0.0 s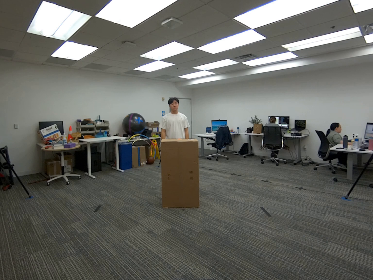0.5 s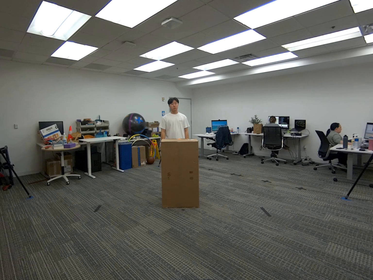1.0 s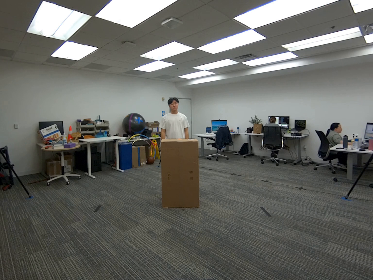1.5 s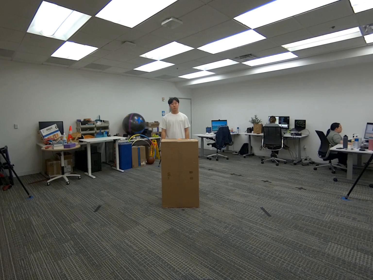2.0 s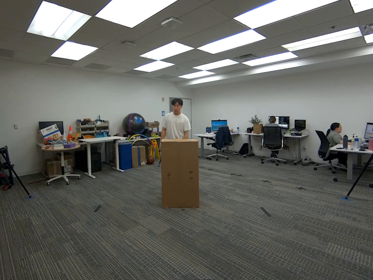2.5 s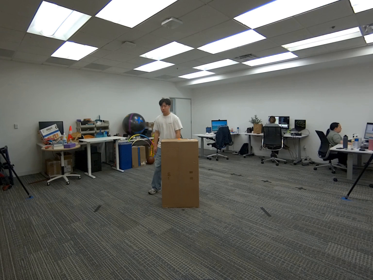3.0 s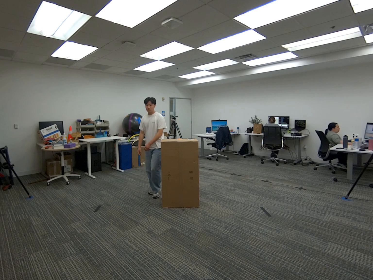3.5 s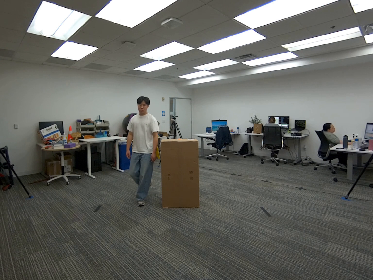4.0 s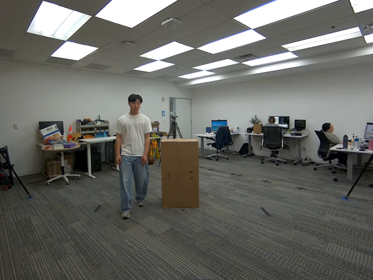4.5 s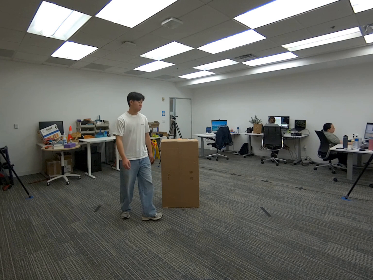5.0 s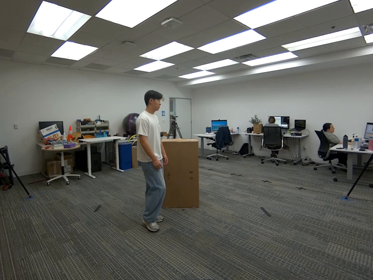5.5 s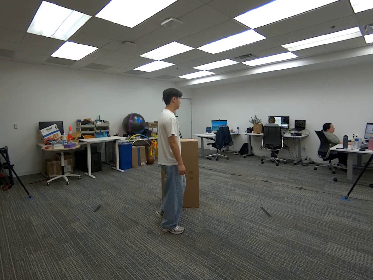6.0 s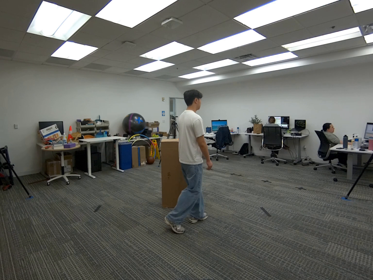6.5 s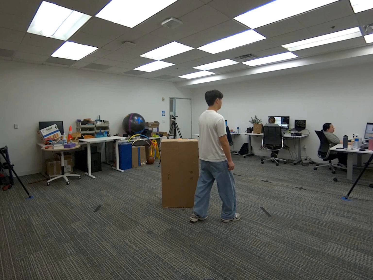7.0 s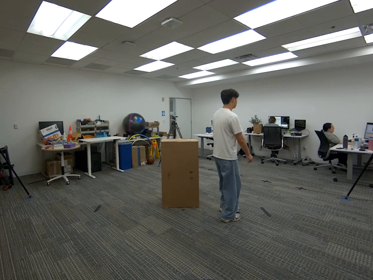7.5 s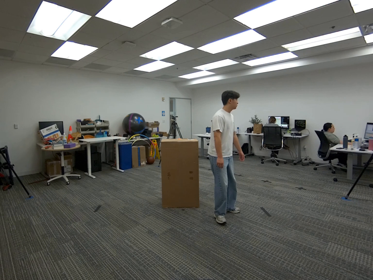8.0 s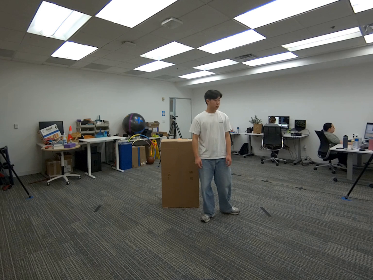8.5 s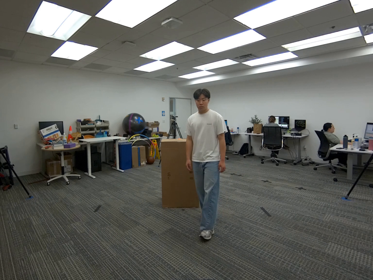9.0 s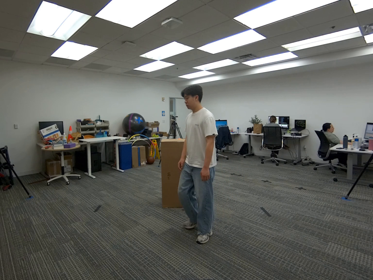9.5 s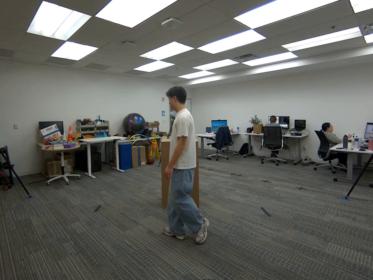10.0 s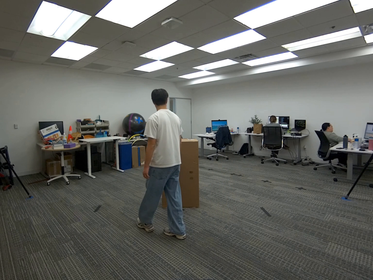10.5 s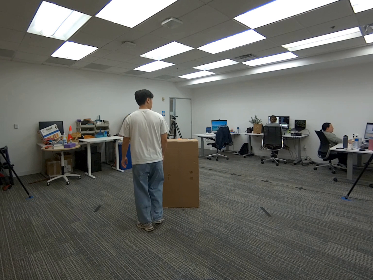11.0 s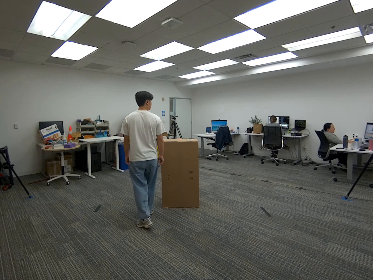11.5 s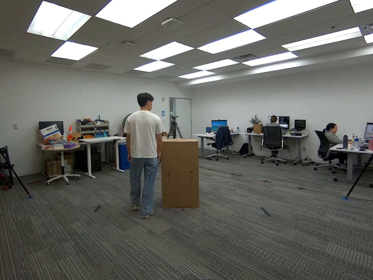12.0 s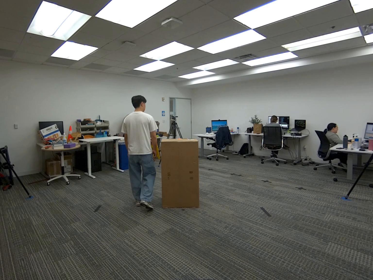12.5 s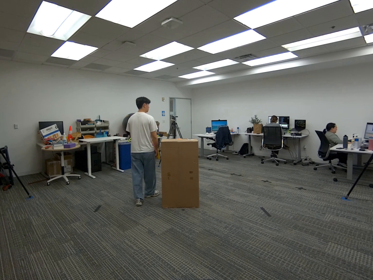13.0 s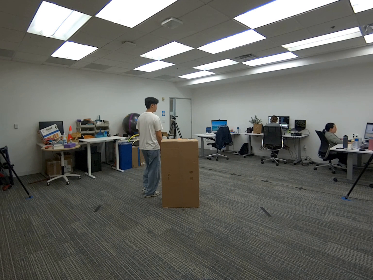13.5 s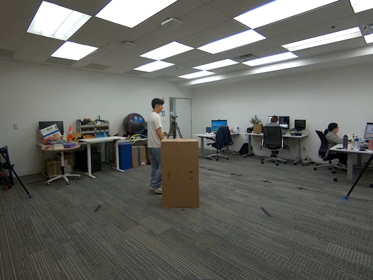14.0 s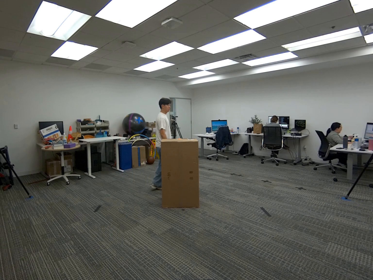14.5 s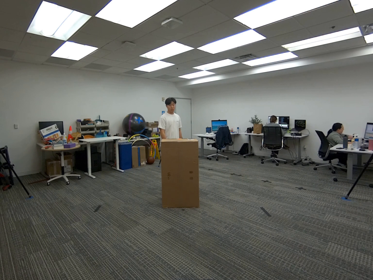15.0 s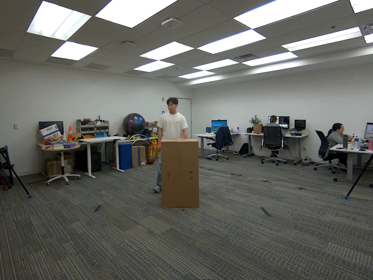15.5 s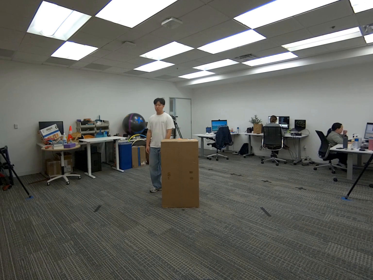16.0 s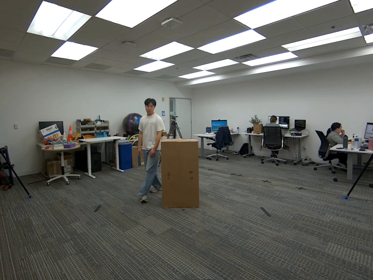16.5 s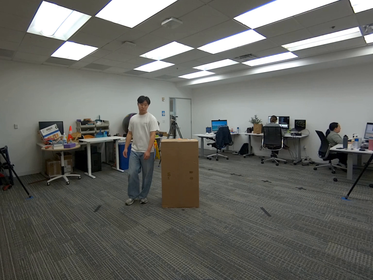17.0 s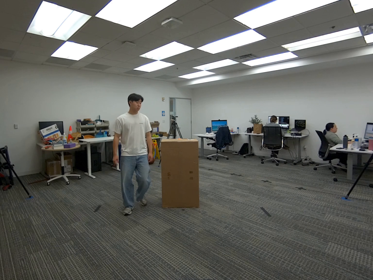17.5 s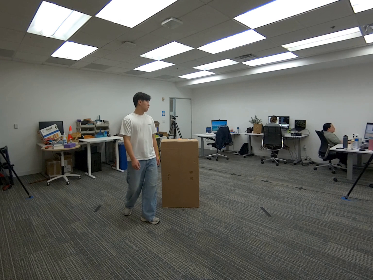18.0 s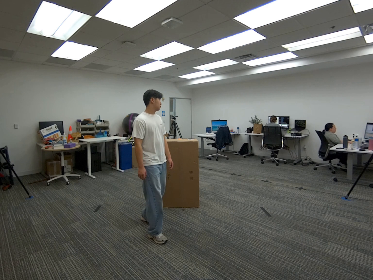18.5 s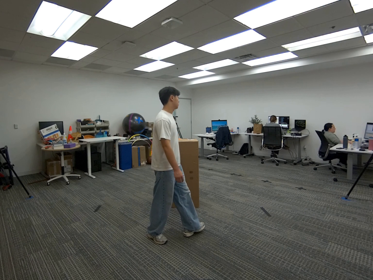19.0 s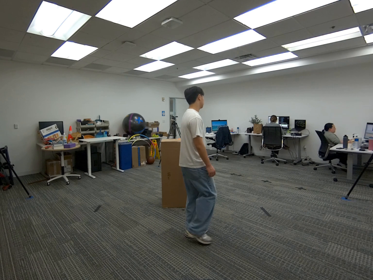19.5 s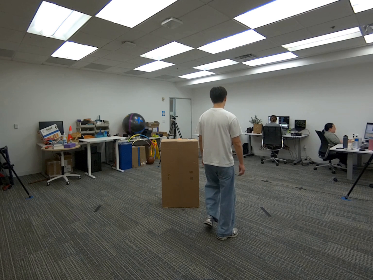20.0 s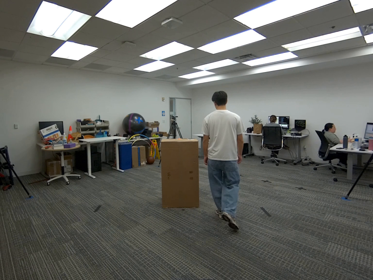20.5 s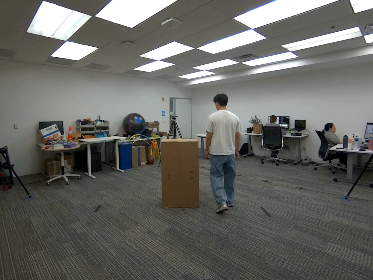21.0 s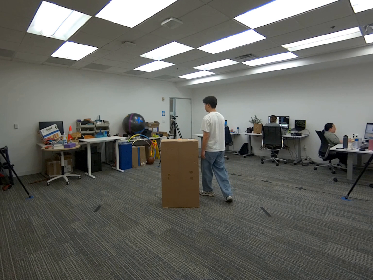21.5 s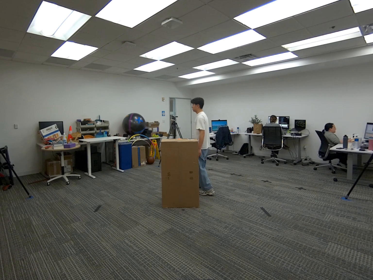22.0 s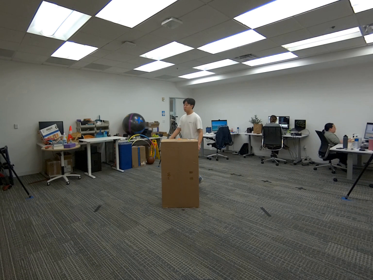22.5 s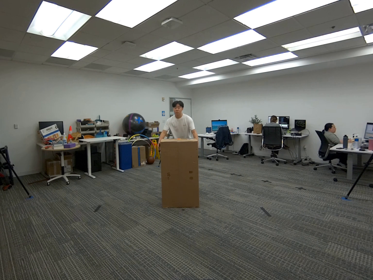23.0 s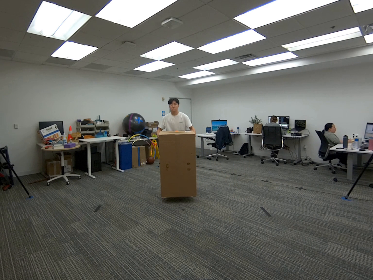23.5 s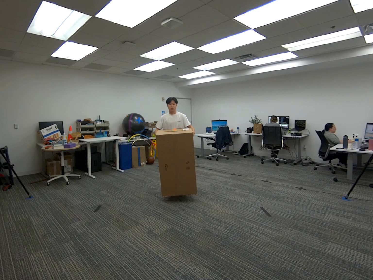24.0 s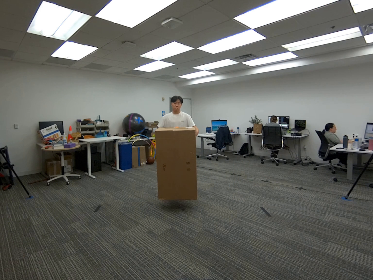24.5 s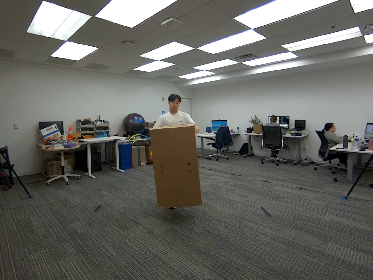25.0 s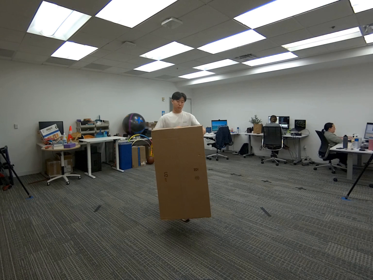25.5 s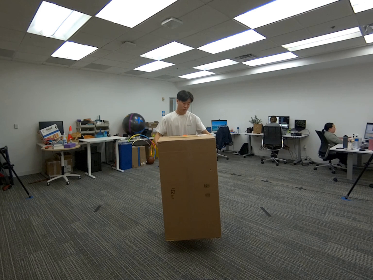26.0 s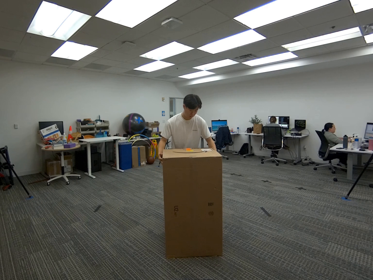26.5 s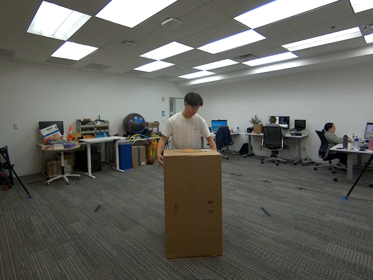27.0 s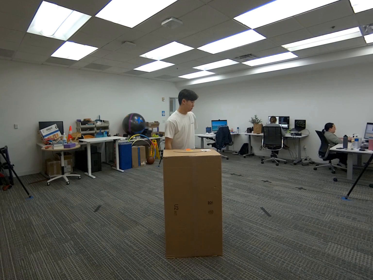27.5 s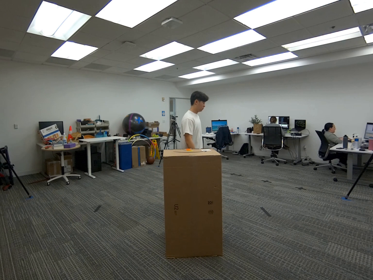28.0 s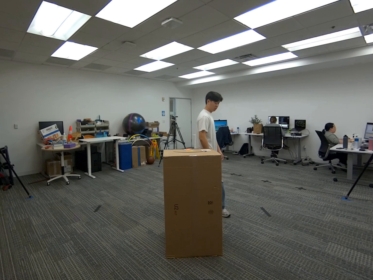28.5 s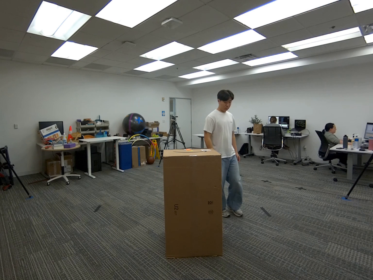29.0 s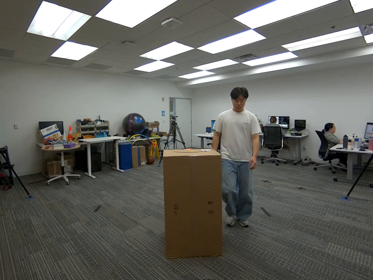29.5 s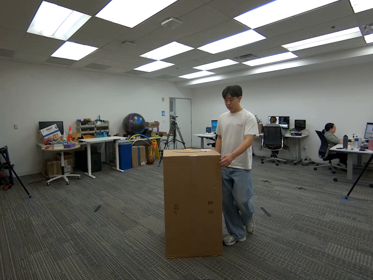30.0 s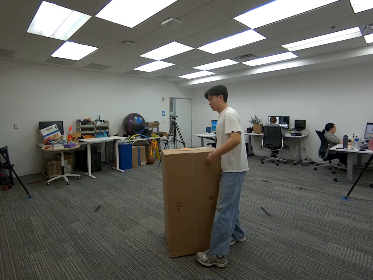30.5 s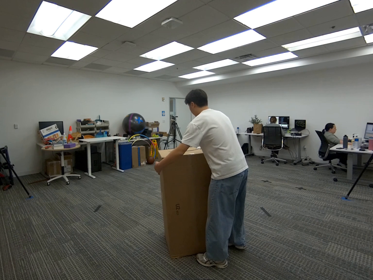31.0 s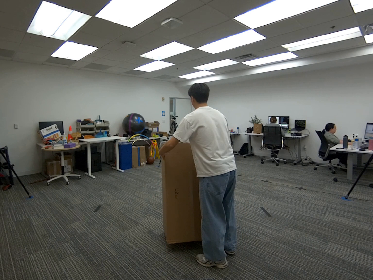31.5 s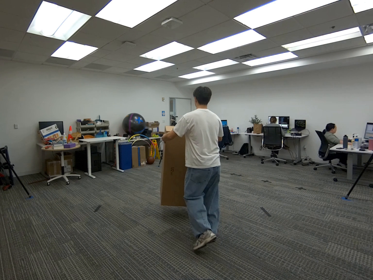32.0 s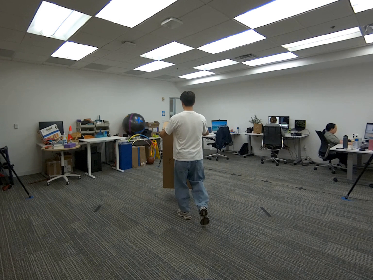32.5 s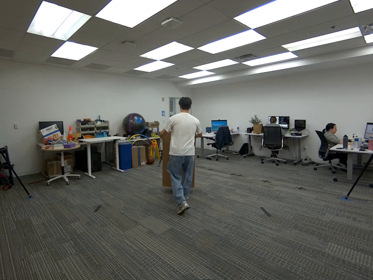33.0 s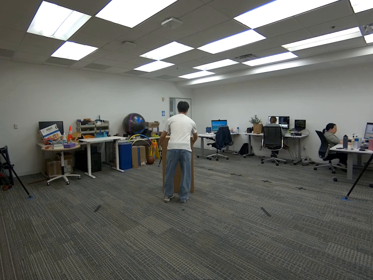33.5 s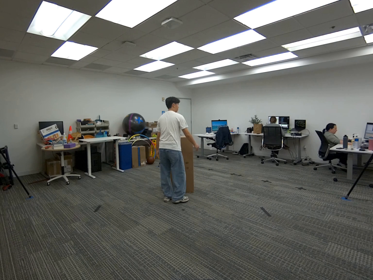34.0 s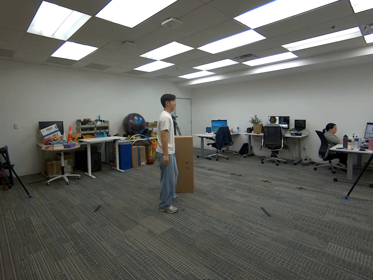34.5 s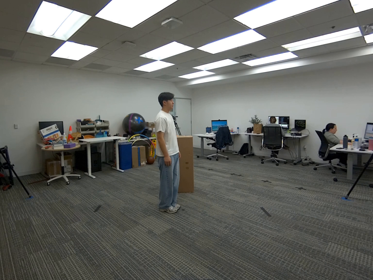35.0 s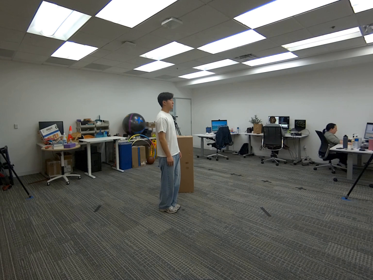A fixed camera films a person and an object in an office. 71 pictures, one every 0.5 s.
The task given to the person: Walk to the giant cardboard box positioned vertially on the ground, pick it up with both hands, hold it and walk to the other side and place it on the ground. Then grab and lift the box again, hold it and walk to the other side and place it back on the ground.
